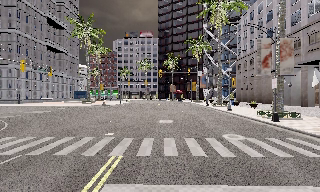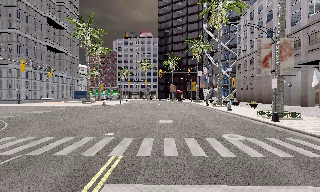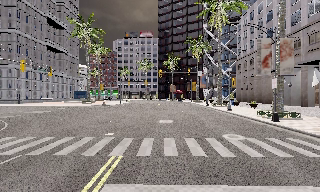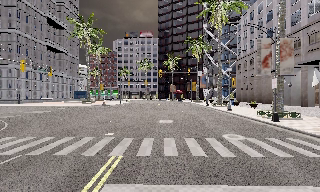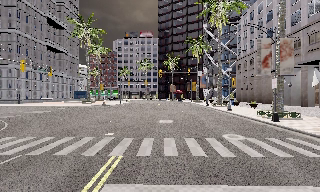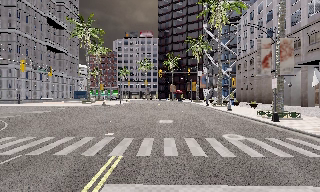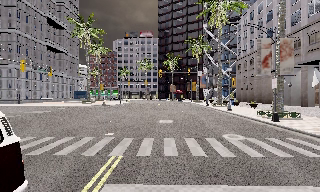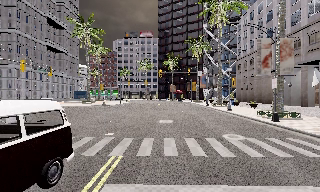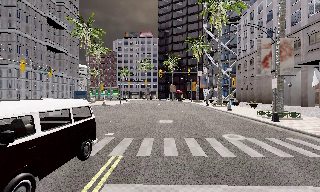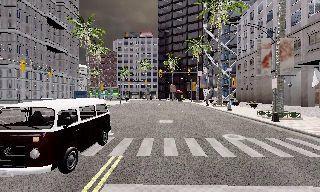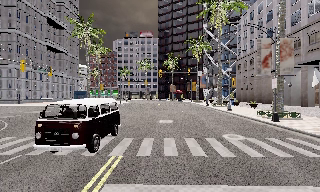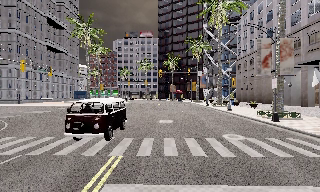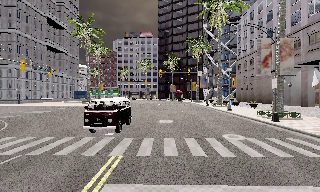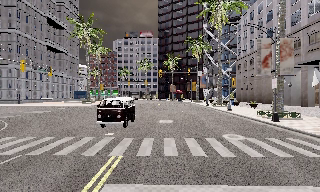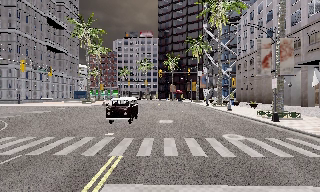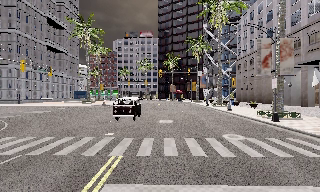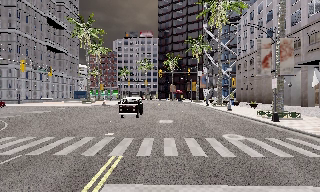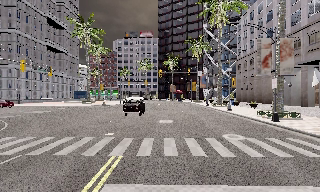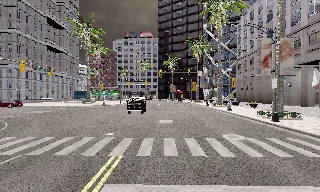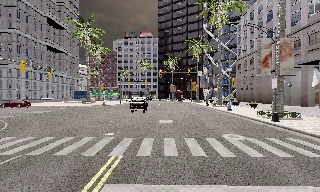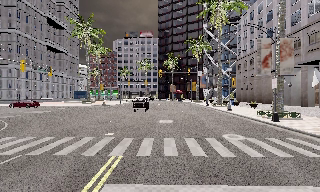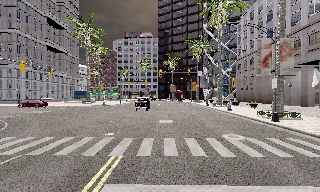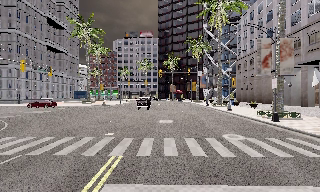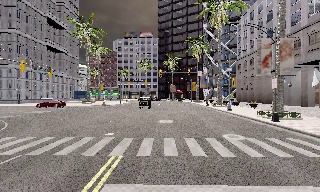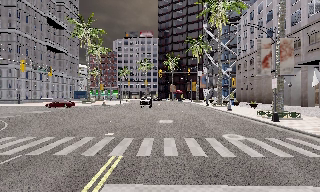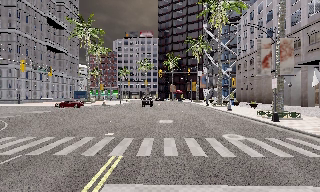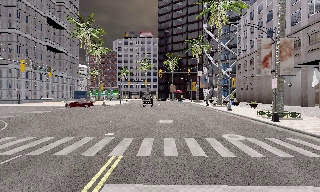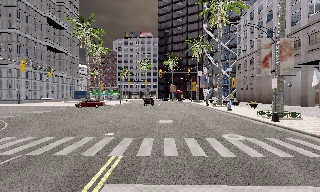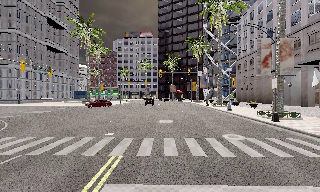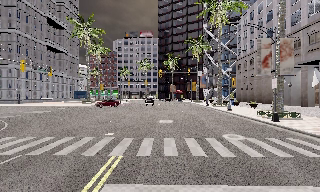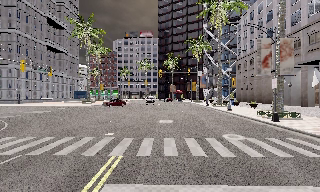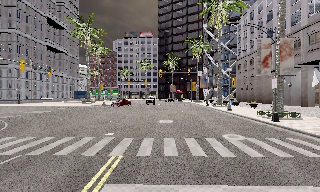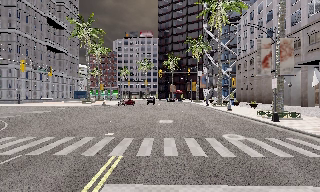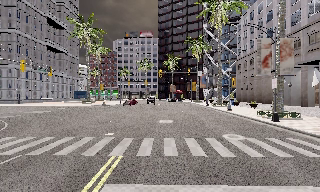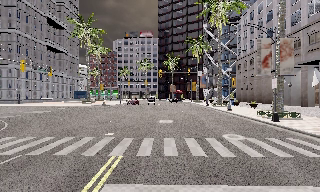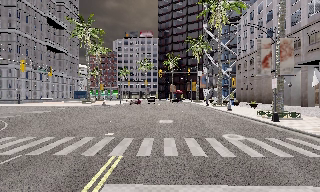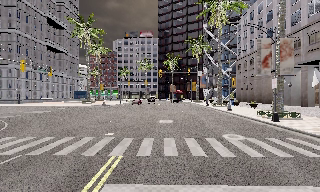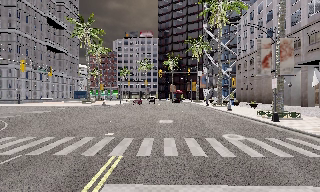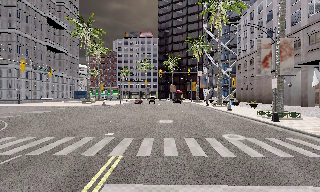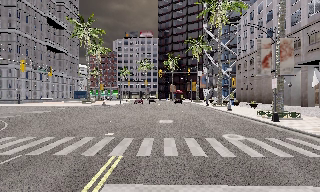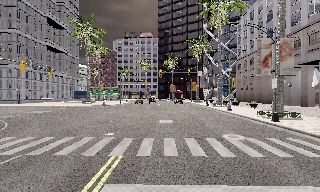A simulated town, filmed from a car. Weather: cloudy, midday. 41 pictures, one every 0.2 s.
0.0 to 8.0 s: The camera keeps its place and its aim.
The film runs backward here.
